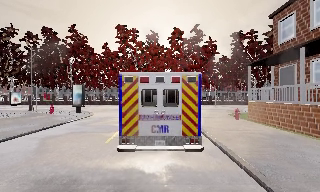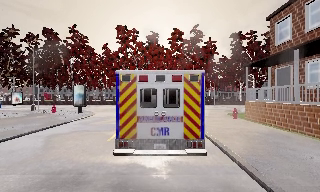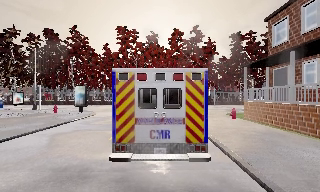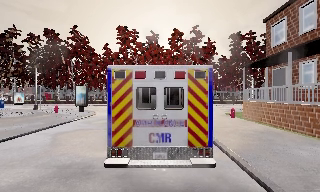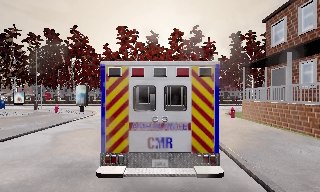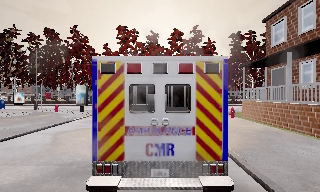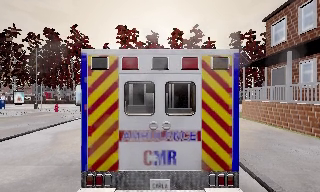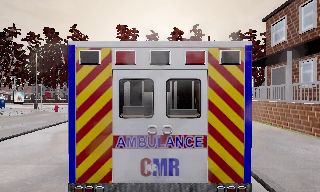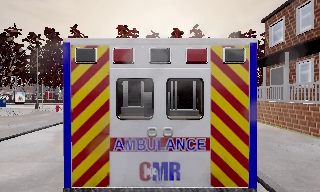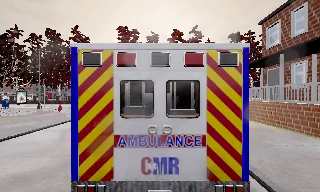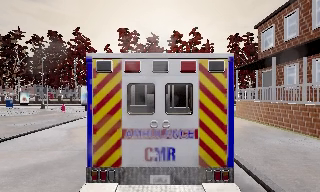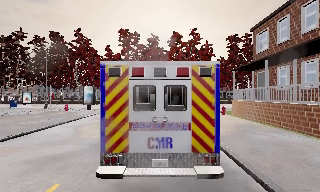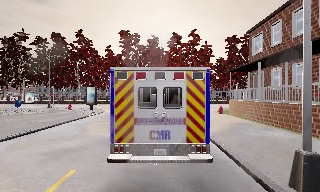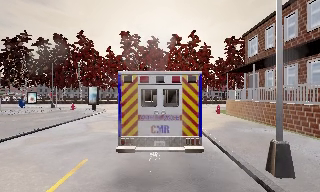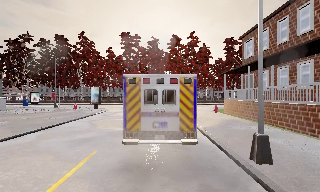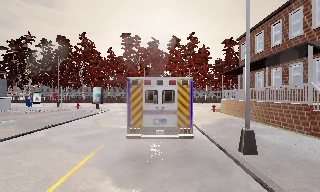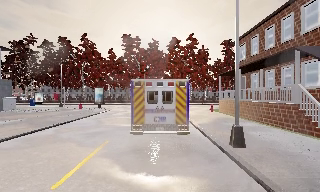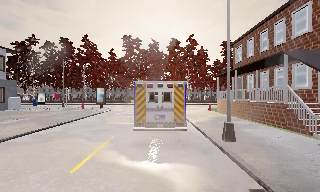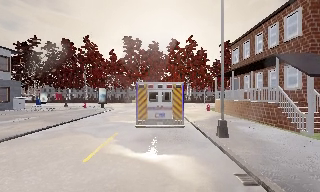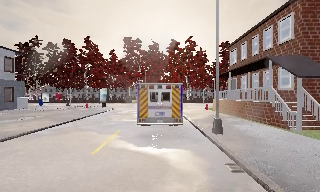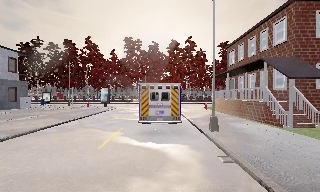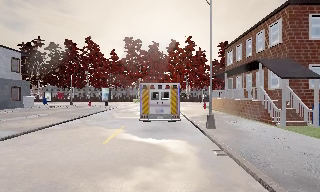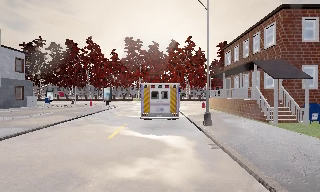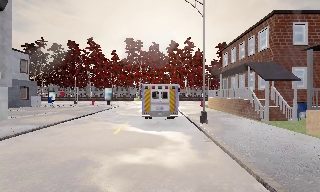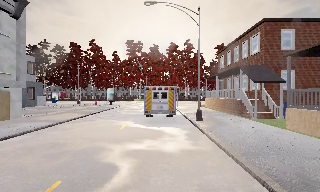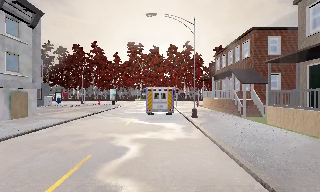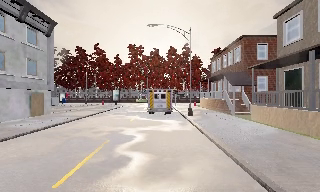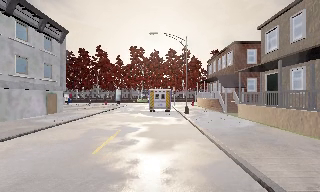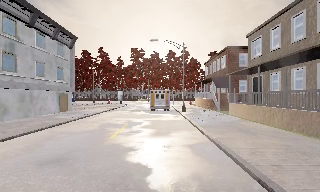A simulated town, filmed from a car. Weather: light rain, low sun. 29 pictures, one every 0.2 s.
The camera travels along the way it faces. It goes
backward.
0.0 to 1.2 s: The camera travels backward, about 0.5 m, so what stands in front gets smaller. It loses speed.
1.2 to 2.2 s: The camera travels backward, about 1.5 m, so what stands in front gets smaller. It gains speed.
2.2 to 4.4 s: The camera travels backward, about 6 m, so what stands in front gets smaller.
4.4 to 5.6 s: The camera travels backward, about 9 m, so what stands in front gets smaller. It gains speed.
The film runs backward here.
